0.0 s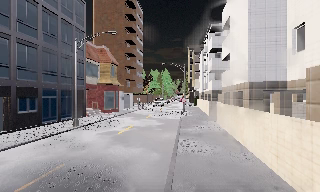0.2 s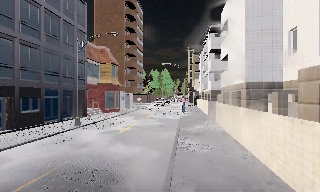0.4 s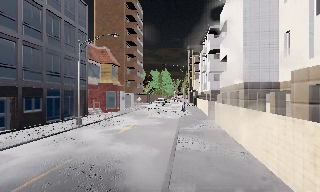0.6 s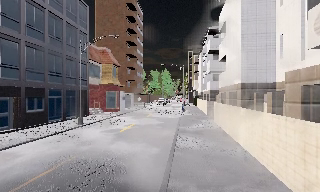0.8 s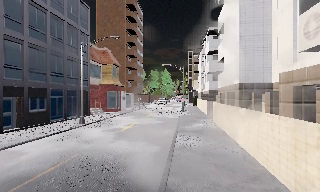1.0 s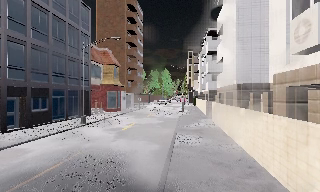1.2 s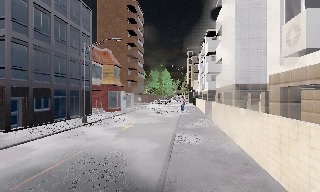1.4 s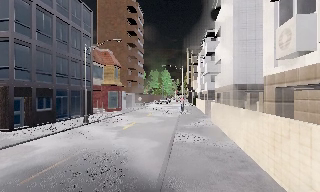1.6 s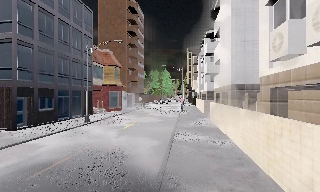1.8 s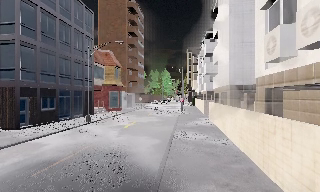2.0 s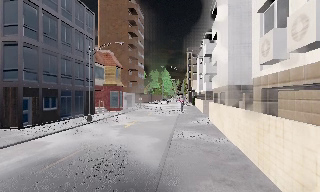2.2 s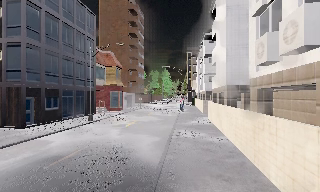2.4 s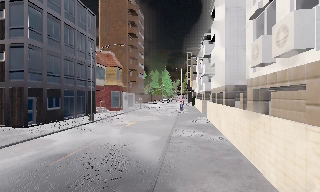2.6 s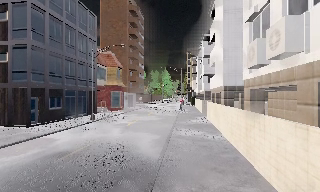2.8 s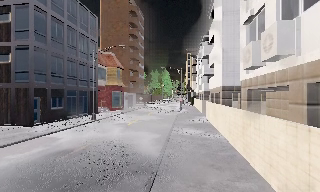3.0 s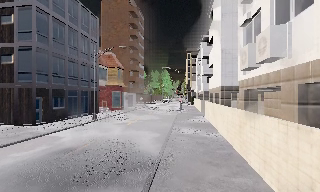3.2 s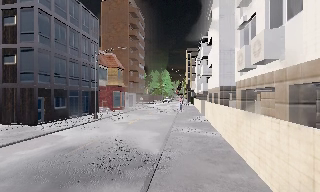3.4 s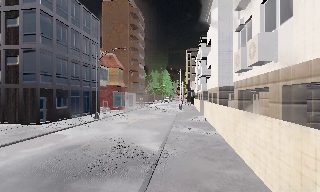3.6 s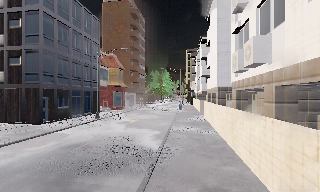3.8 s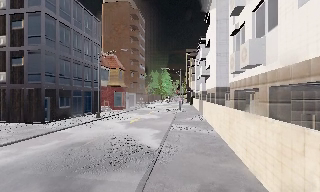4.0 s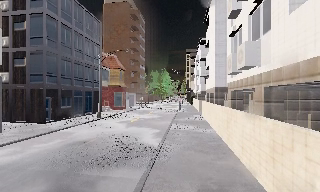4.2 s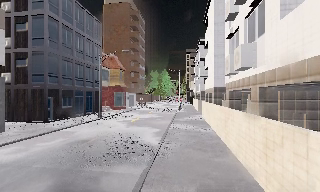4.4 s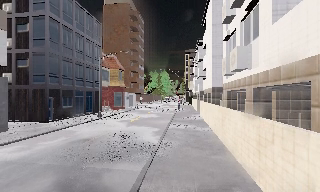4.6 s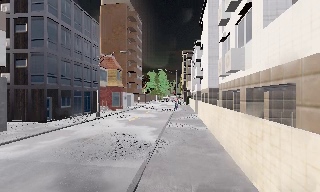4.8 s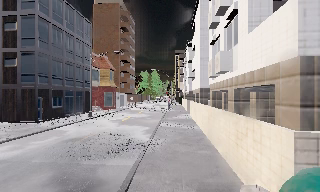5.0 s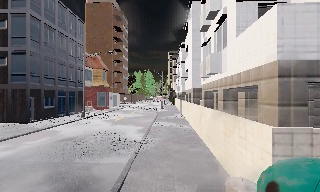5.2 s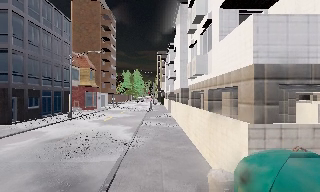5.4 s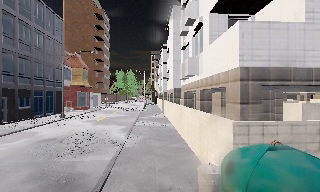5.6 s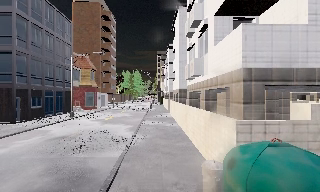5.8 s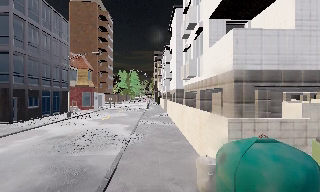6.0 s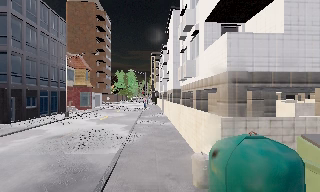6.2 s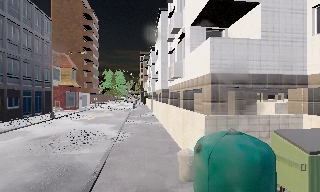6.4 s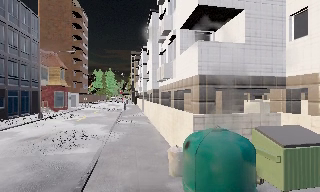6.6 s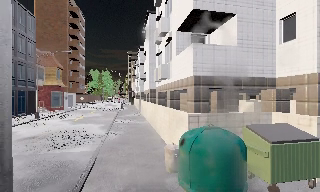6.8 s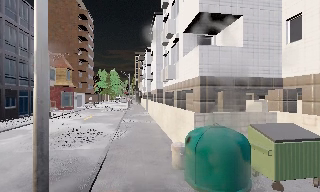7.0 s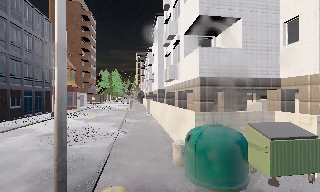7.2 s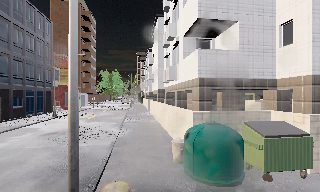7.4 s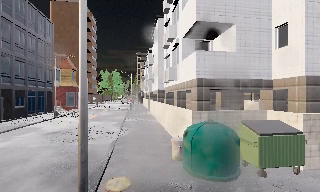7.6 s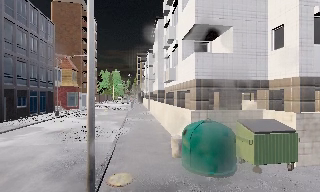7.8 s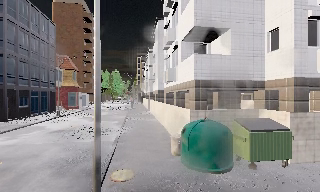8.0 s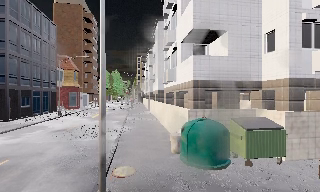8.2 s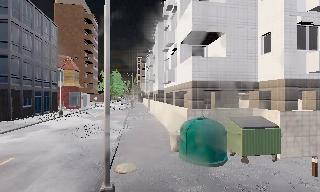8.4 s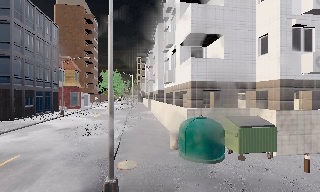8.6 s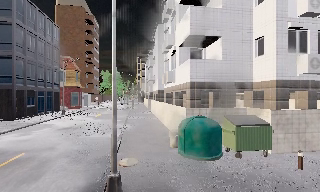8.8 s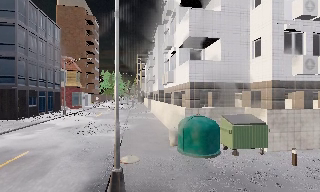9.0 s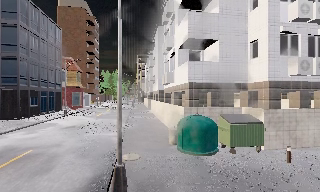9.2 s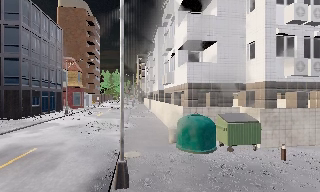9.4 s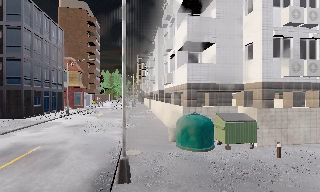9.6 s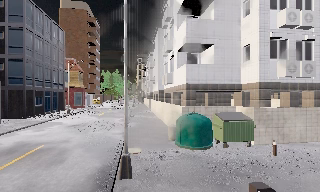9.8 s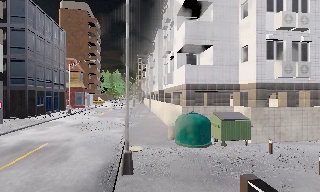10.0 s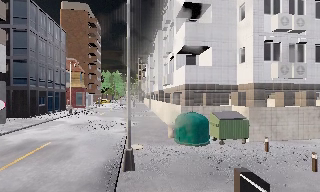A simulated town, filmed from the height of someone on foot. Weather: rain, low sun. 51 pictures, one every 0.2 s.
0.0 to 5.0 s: The camera travels backward, about 6 m, so what stands in front gets smaller.
5.0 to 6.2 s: The camera swings to its right by about 10 degrees, and the scene slides to the left. It travels backward, about 1.5 m, so what stands in front gets smaller.
6.2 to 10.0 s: The camera travels backward, about 5 m, so what stands in front gets smaller.
The film runs backward here.
